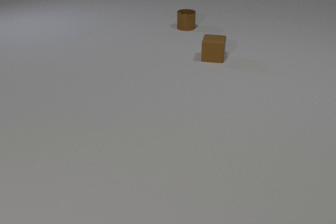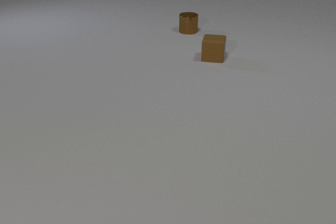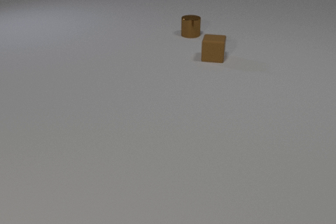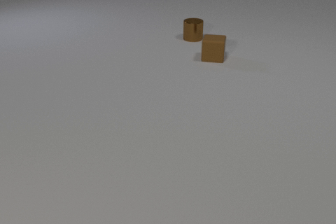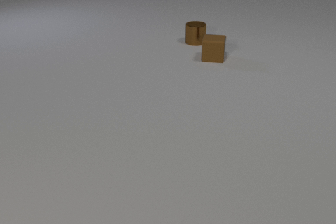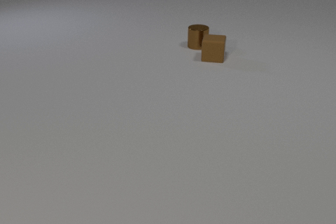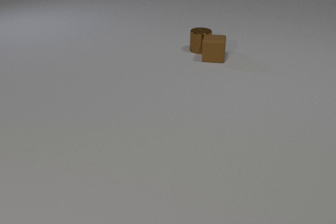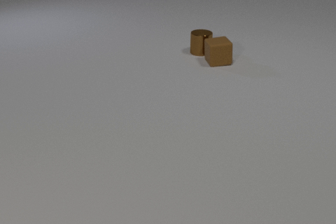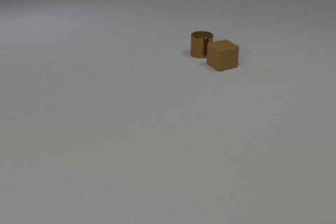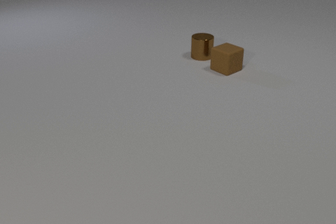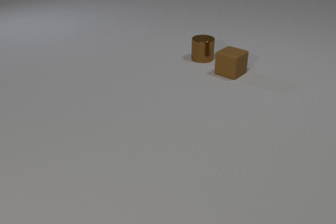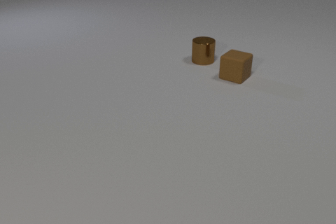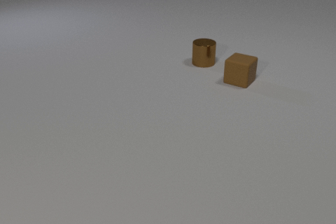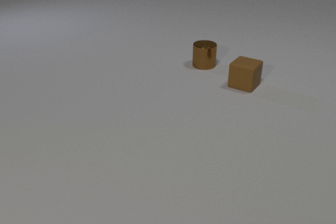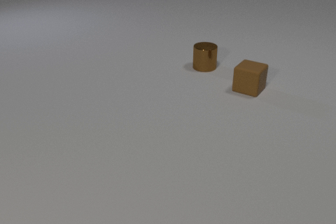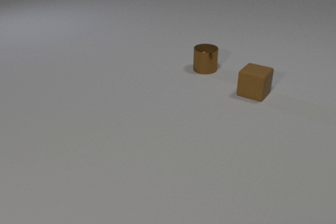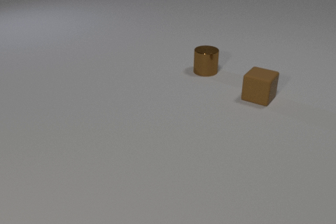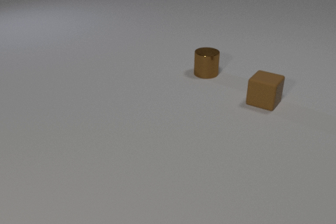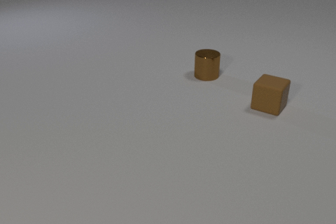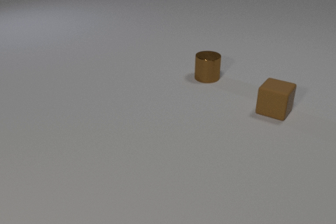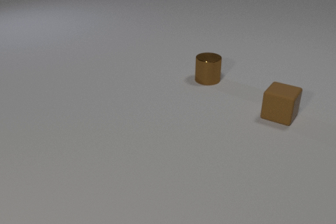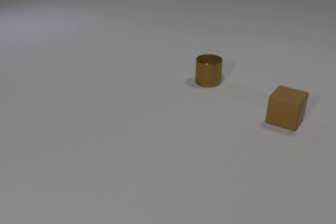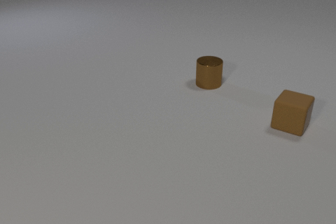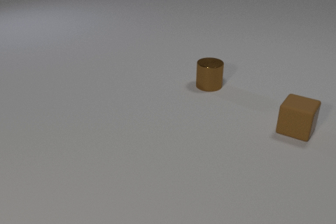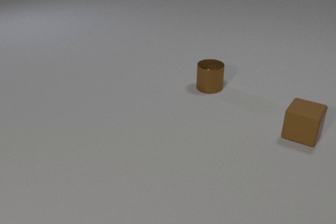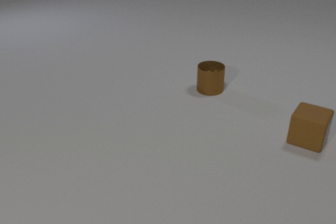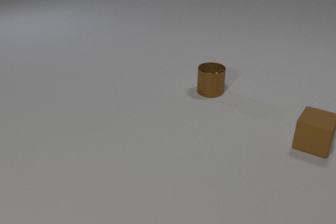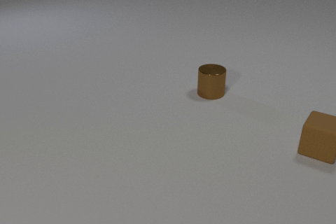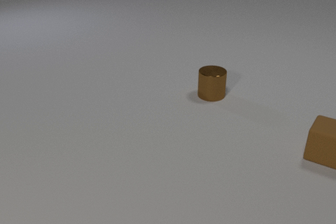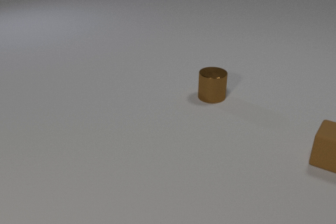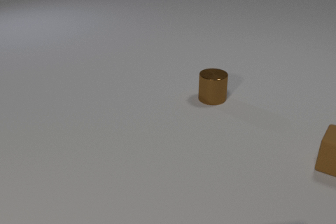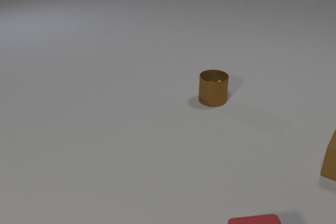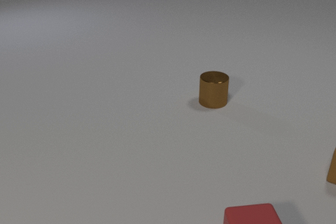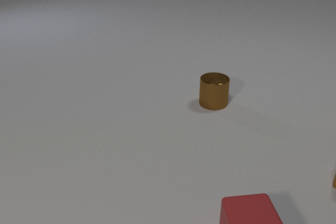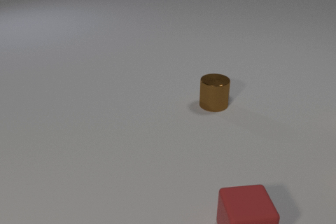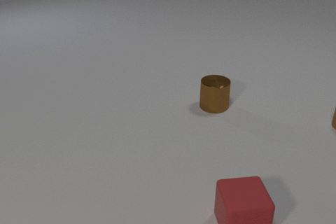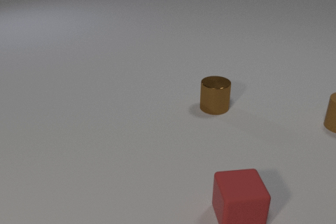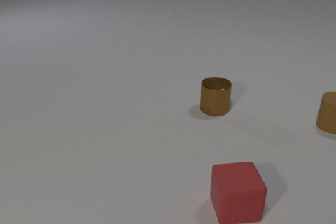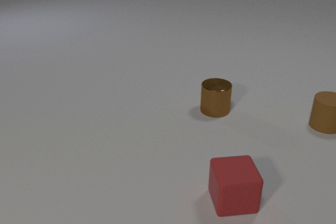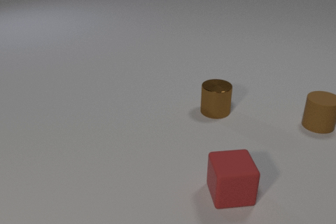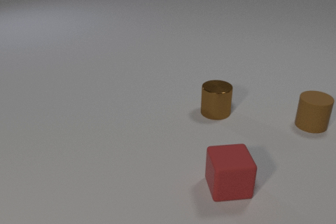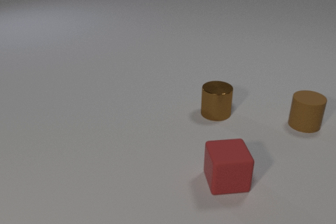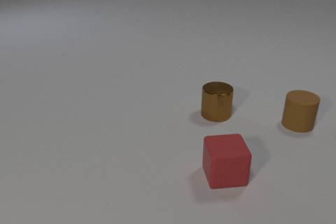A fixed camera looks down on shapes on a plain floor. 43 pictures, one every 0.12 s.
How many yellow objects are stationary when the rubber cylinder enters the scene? 0.
What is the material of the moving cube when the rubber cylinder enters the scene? rubber.
How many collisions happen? 1.
0.00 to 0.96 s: The brown metal cylinder slides toward the camera. The brown rubber cube slides toward the camera and to the right, spins so that its near face slides to the right, counterclockwise seen from above. The brown metal cylinder and the brown rubber cube collide.
0.96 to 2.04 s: The brown metal cylinder slides toward the camera. The brown rubber cube slides toward the camera and to the right, spins counterclockwise seen from above by about 30 degrees, its near face sliding to the right.
2.04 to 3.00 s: The brown metal cylinder slides toward the camera. The brown rubber cube slides toward the camera and to the right.
3.00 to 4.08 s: The brown metal cylinder slides toward the camera. The brown rubber cube slides toward the camera and to the right, leaves at the right edge. The red rubber cube comes in at the bottom edge, slides away from the camera.
4.08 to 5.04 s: The brown metal cylinder slides toward the camera. The brown rubber cylinder comes in at the right edge, slides to the left. The red rubber cube slides away from the camera.
